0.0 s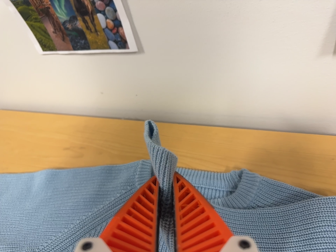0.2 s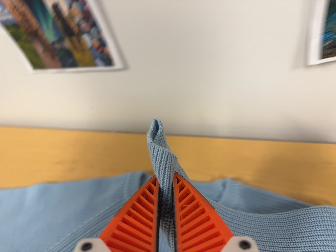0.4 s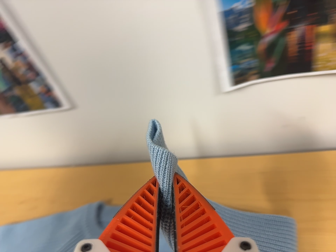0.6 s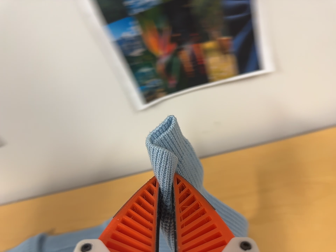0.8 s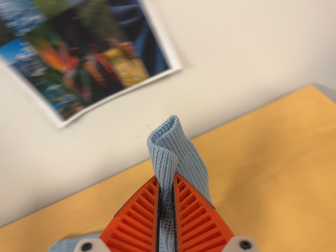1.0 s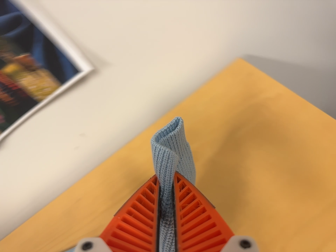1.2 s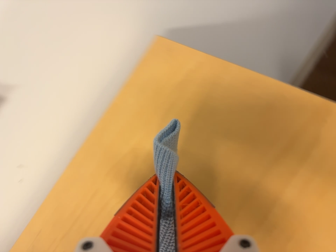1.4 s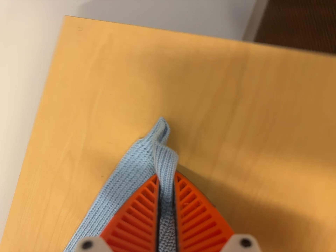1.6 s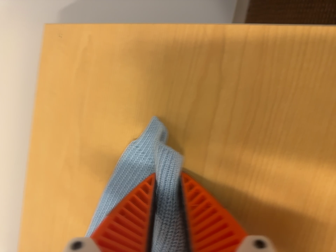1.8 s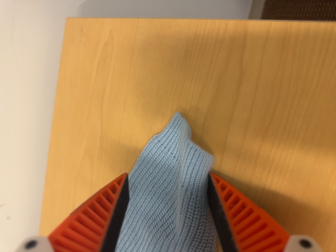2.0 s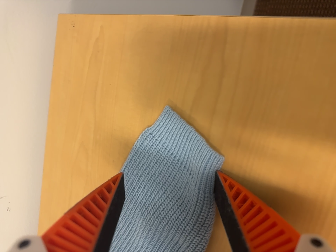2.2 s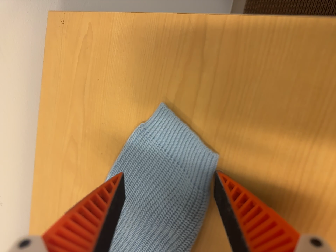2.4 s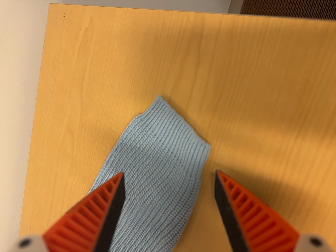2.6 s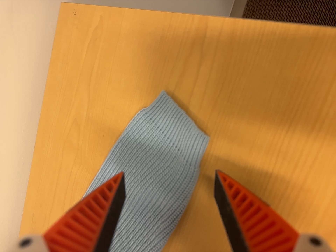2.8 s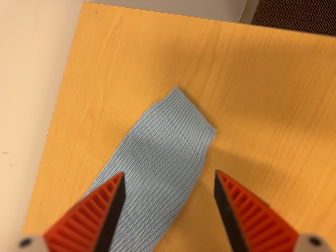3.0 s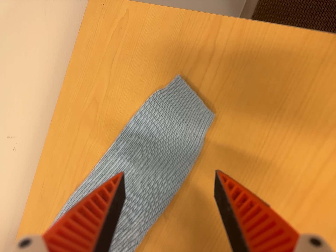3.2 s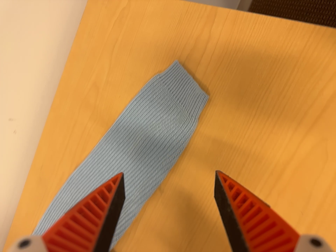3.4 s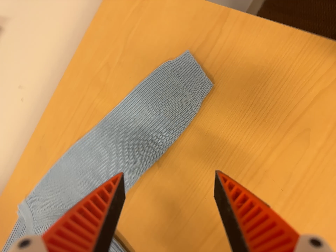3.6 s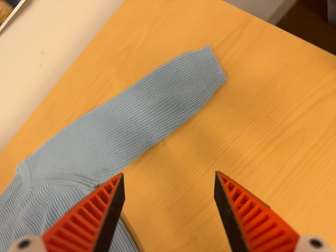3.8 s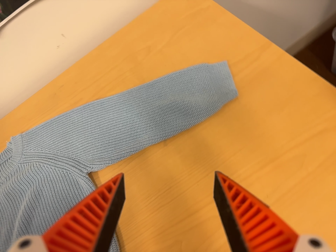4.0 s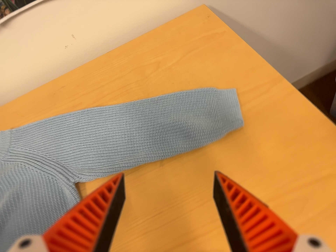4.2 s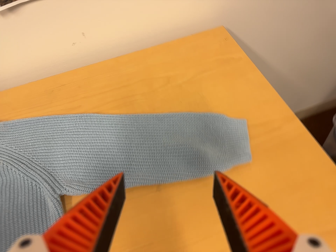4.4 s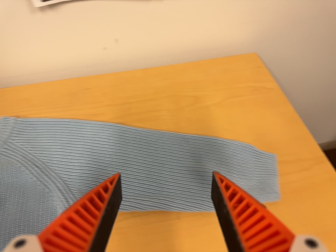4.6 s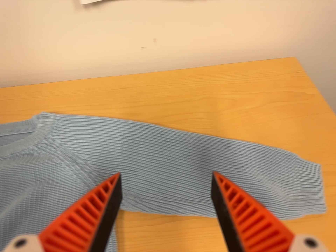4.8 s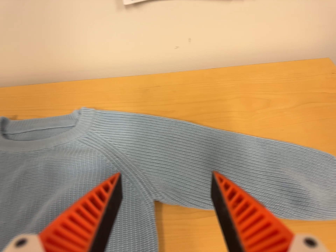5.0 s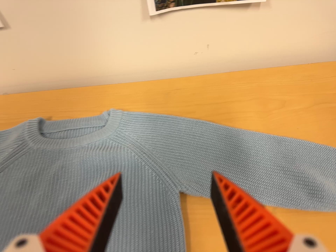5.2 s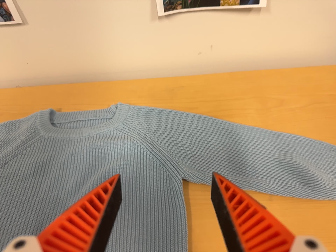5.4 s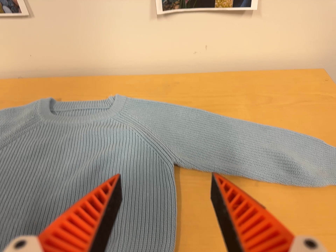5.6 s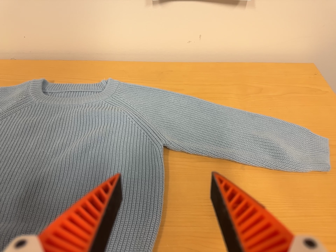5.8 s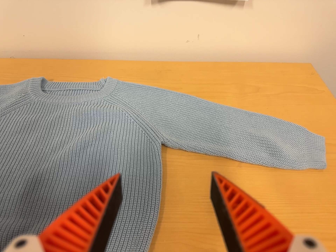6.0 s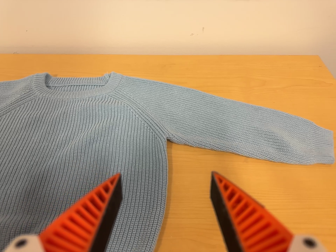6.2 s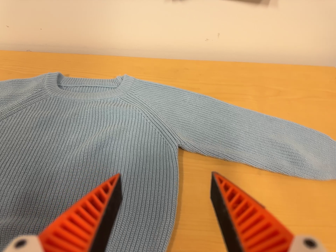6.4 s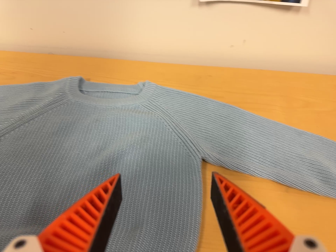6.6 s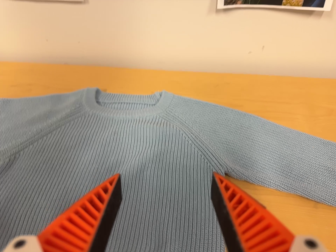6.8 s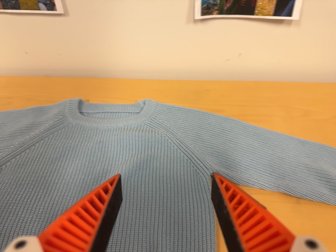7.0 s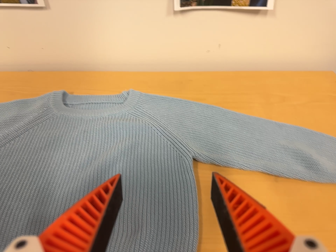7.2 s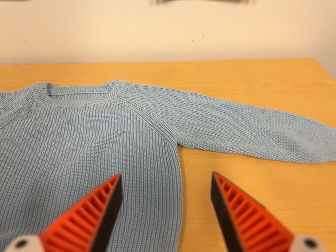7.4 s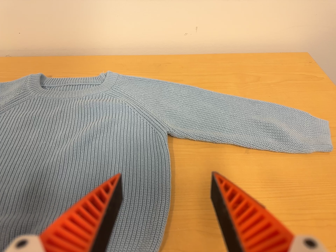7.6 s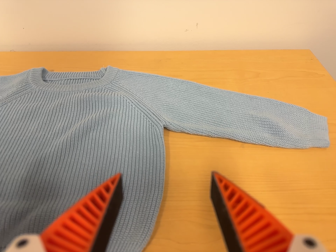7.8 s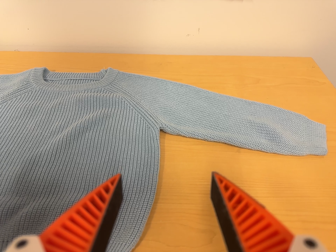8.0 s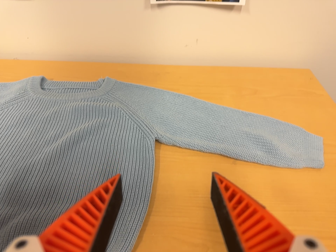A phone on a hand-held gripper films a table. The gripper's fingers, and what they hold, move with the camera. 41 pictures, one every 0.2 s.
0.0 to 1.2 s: The camera swings to its right by about 25 degrees, and the scene slides to the left. It travels to its right, about 40 cm, so close, fixed things drift to the left. It rolls about its line of sight by about 55 degrees, and the scene rotates counterclockwise.
1.2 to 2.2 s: The camera travels to its right, about 12 cm, so close, fixed things drift to the left. Its aim tips toward the bottom of its view by about 10 degrees, and the scene shifts upward. It rolls about its line of sight by about 25 degrees, and the scene rotates counterclockwise.
2.2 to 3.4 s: The camera travels backward, toward the bottom of its view and to its left, about 18 cm, so what stands in front gets smaller. It rolls about its line of sight by about 20 degrees, and the scene rotates clockwise.
3.4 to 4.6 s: The camera travels to its left, about 20 cm, so close, fixed things drift to the right. Its aim tips toward the top of its view by about 15 degrees, and the scene shifts downward. It rolls about its line of sight by about 50 degrees, and the scene rotates clockwise.
4.6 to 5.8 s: The camera travels toward the bottom of its view, backward and to its left, about 18 cm, so close, fixed things drift upward.
5.8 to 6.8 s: The camera travels to its left and toward the top of its view, about 8 cm, so close, fixed things drift to the right.
6.8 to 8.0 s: The camera travels to its right and toward the bottom of its view, about 12 cm, so close, fixed things drift to the left.
The film runs backward here.
